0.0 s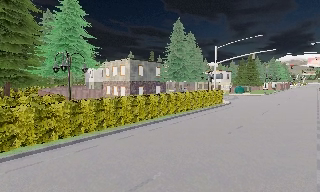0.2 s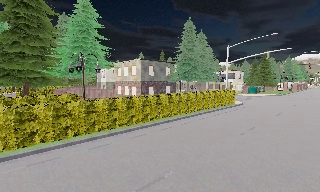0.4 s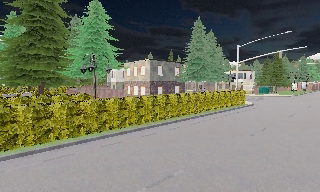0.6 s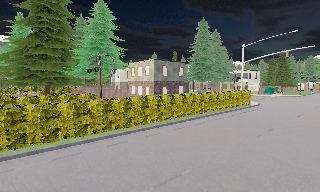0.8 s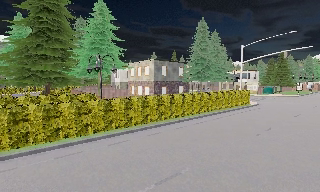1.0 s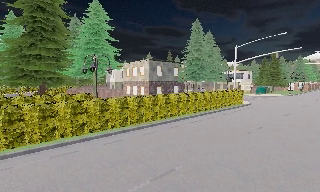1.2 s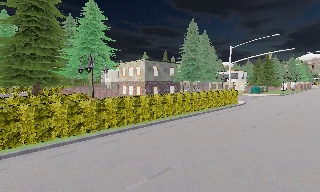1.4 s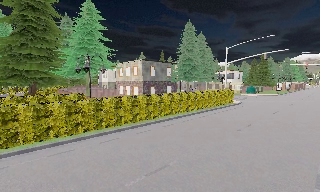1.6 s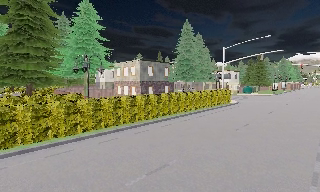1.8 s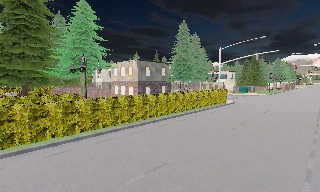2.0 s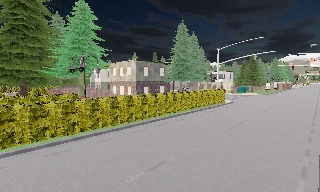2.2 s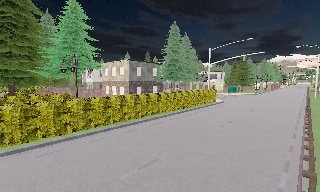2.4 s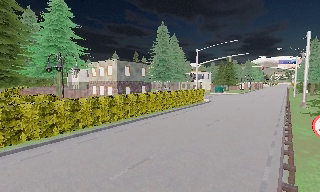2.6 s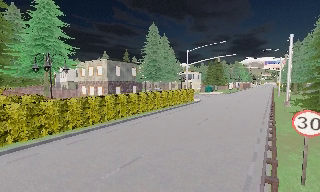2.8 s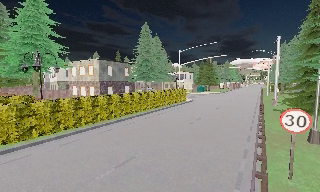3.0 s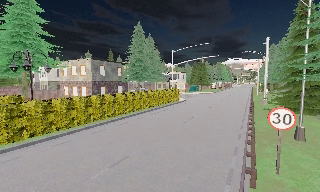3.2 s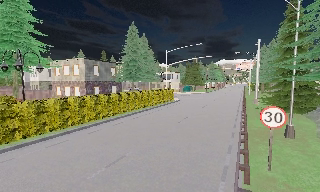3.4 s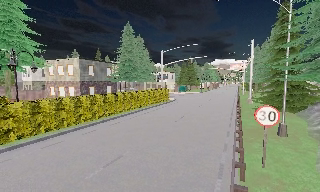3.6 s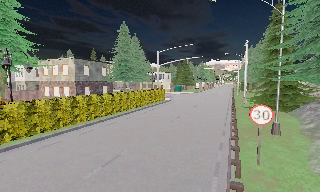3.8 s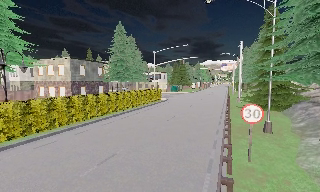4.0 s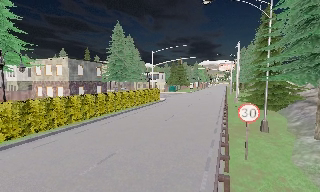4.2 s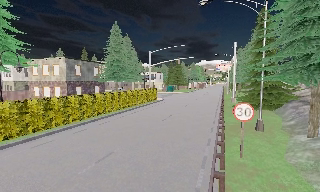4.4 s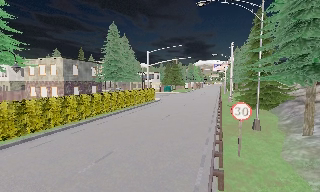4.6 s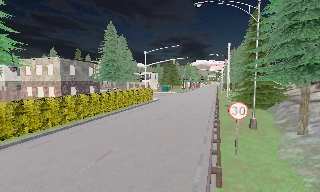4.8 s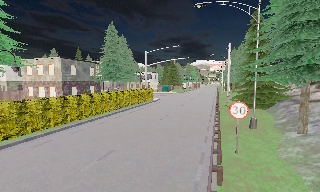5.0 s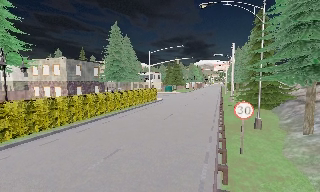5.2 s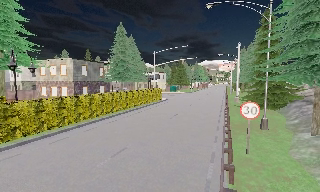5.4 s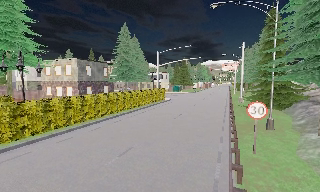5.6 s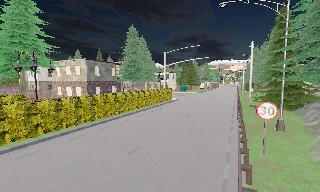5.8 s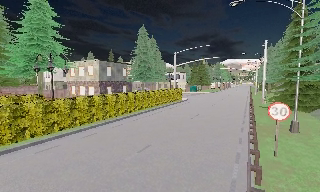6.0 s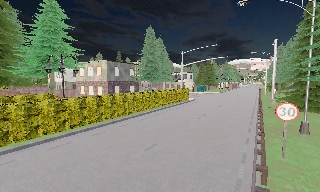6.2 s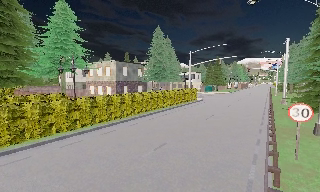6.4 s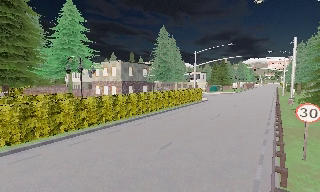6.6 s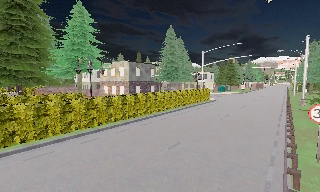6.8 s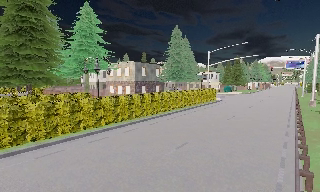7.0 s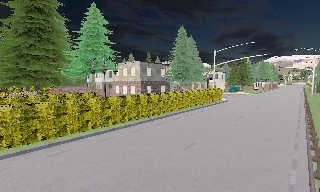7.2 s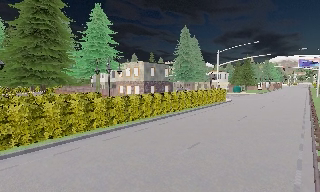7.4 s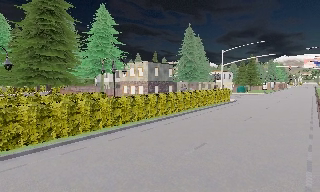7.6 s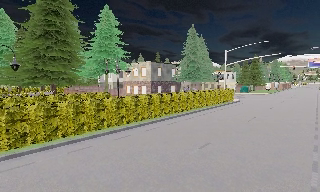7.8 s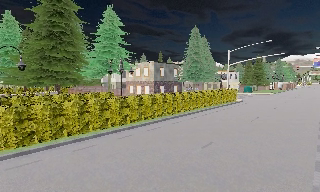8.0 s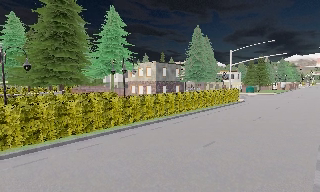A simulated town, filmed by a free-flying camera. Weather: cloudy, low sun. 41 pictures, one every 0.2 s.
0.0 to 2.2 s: The camera travels backward, about 1 m, so what stands in front gets smaller.
2.2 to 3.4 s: The scene slides to the left, as the camera pans about 15 degrees to its right. It travels backward, about 0.5 m, so what stands in front gets smaller.
3.4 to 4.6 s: The camera travels backward, about 0.5 m, so what stands in front gets smaller.
4.6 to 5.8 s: The camera shifts only a little, or ends up much as it began.
5.8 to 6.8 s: The camera swings to its left by about 10 degrees, and the scene slides to the right.
6.8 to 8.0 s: The camera travels to its left, about 0.5 m, so close, fixed things drift to the right.
The film runs backward here.
